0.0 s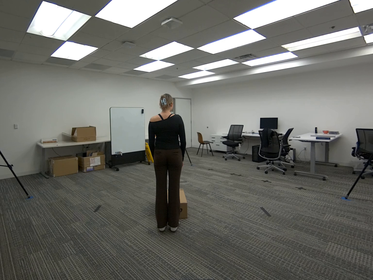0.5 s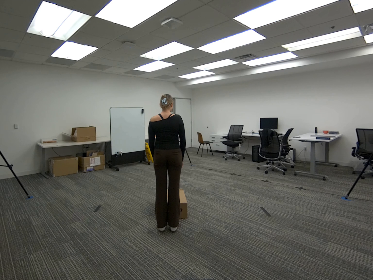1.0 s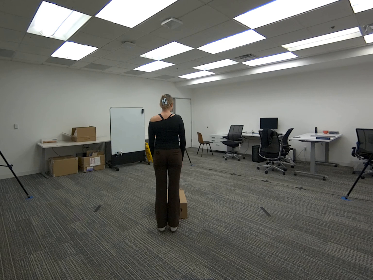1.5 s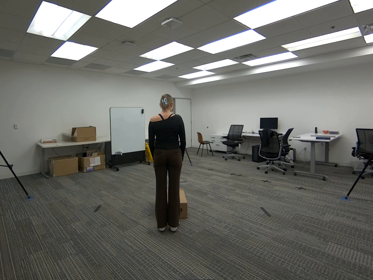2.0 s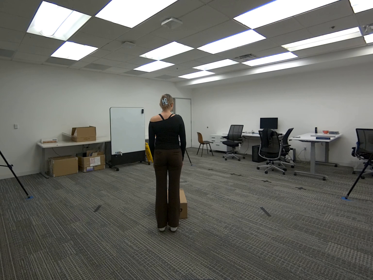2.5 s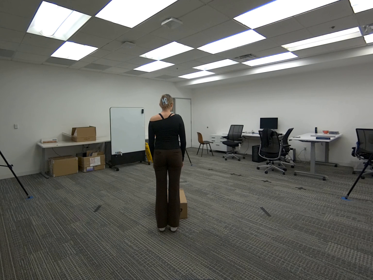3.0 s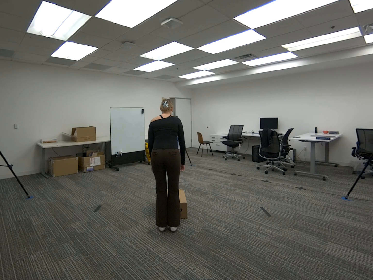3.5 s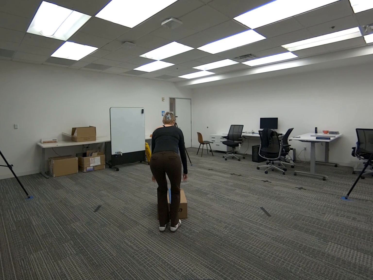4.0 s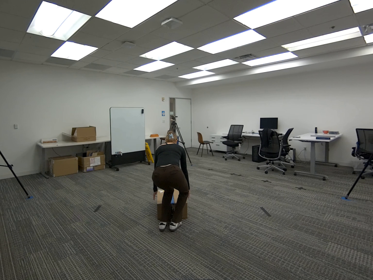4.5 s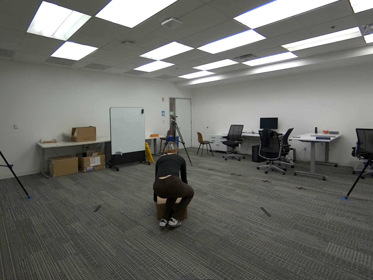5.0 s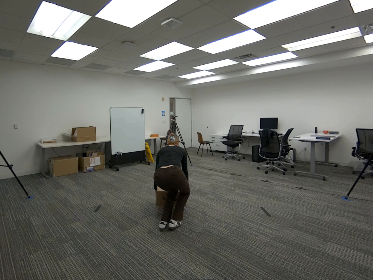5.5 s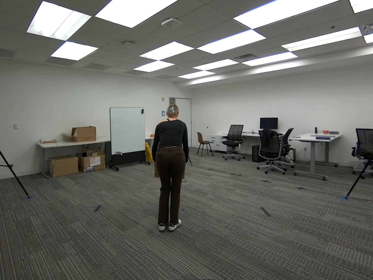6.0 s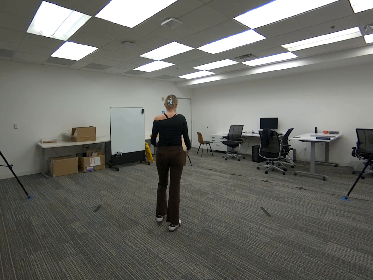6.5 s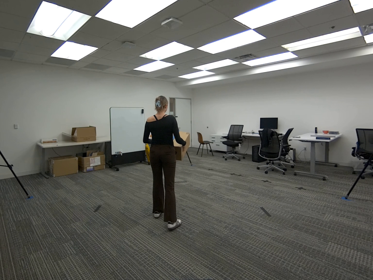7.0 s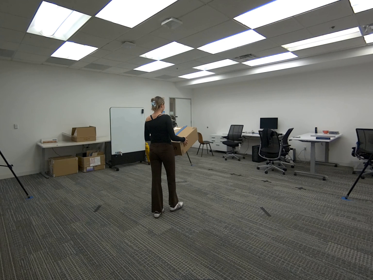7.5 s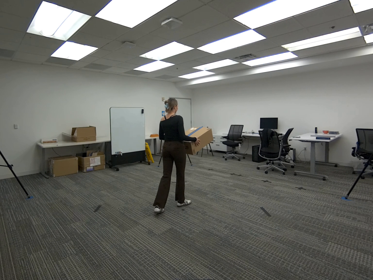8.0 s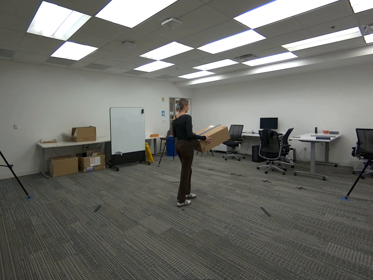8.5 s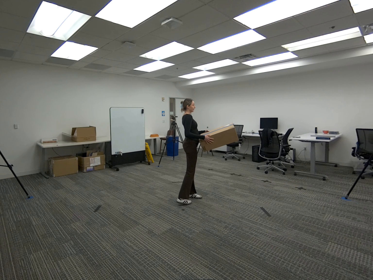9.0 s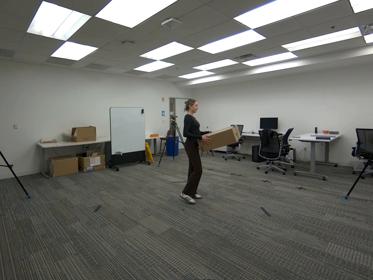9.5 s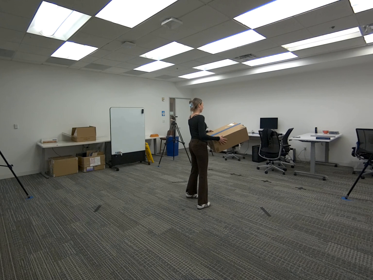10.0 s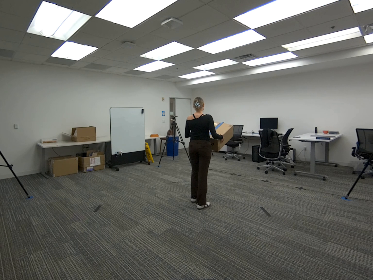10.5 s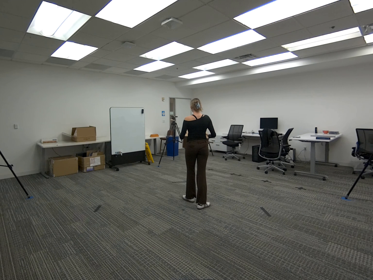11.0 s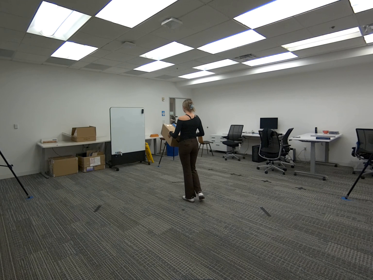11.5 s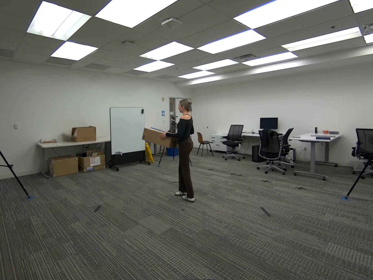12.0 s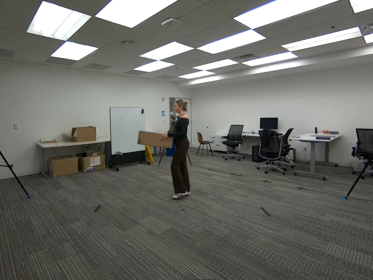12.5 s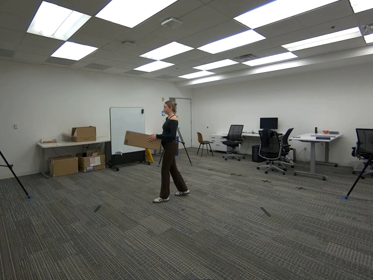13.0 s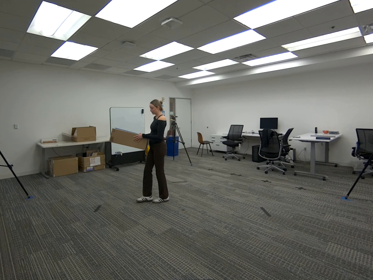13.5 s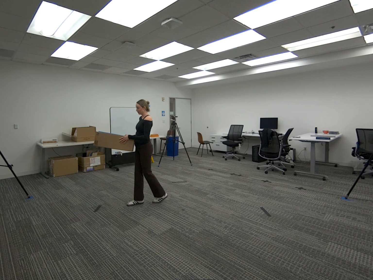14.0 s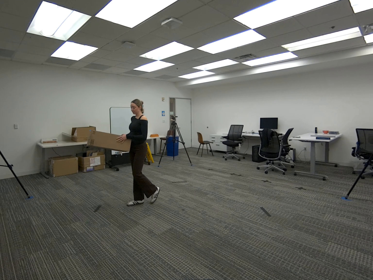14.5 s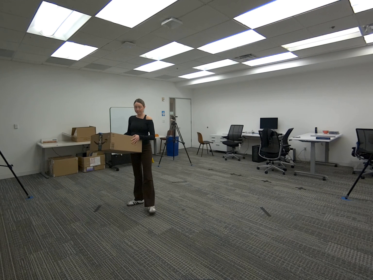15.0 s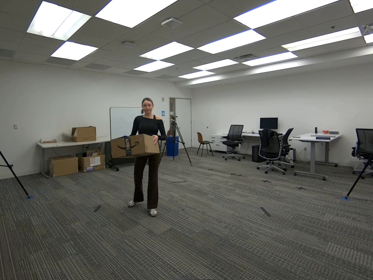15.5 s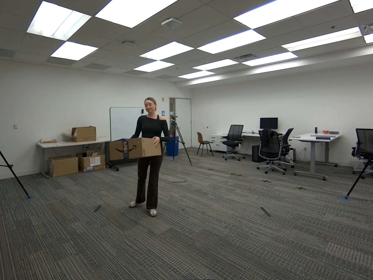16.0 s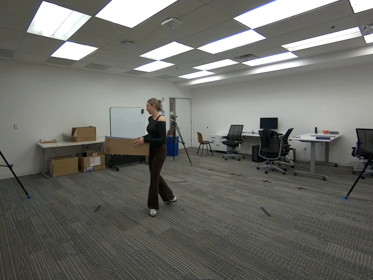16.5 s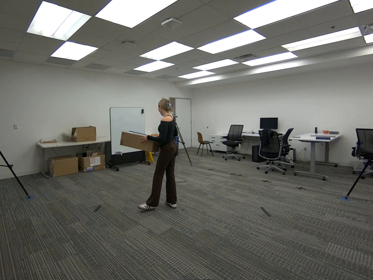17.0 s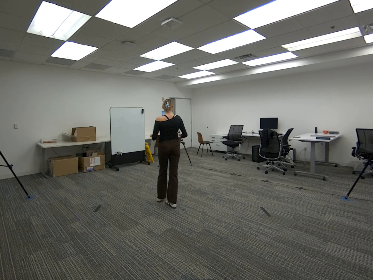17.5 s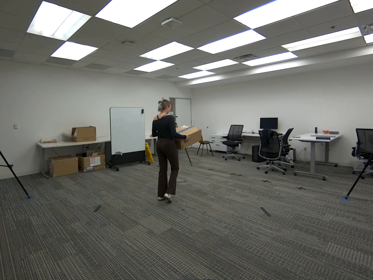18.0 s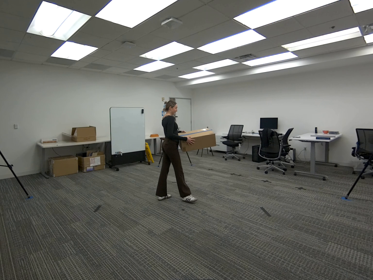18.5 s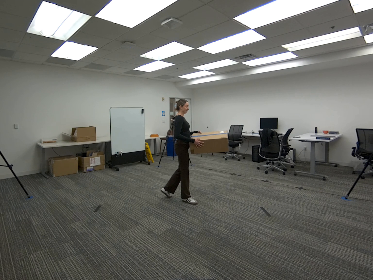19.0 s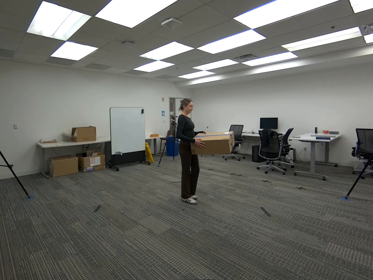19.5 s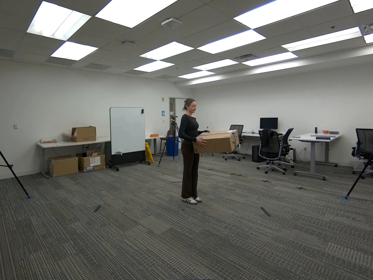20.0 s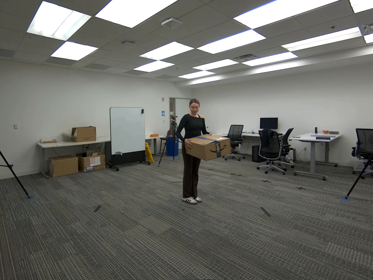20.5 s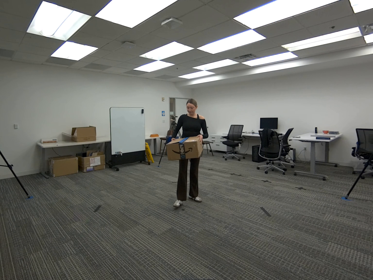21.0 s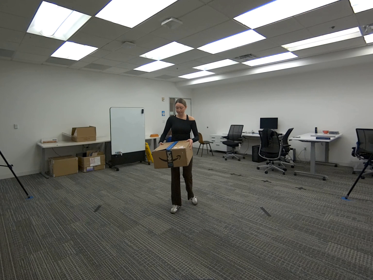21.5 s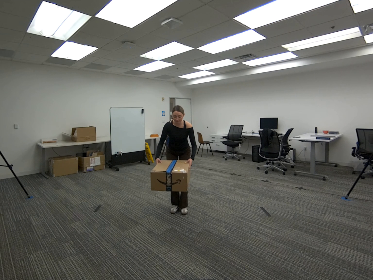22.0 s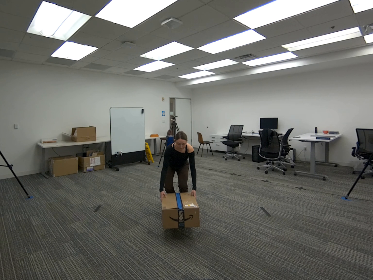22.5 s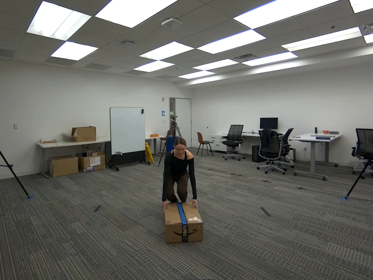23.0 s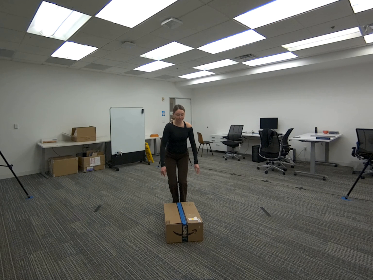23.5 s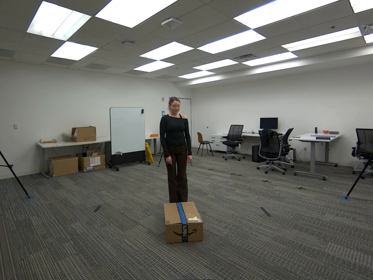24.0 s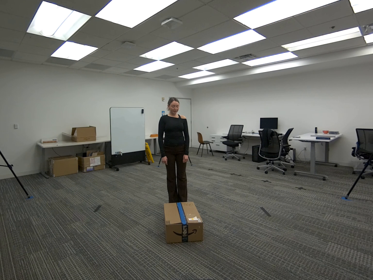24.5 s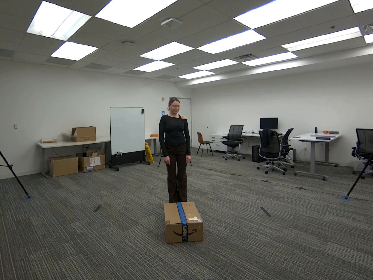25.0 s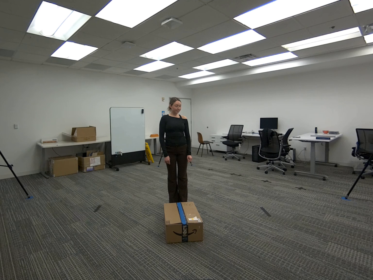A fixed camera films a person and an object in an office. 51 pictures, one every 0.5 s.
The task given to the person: Pick up cardboard box and place it back down on the floor. Repeat actions.
